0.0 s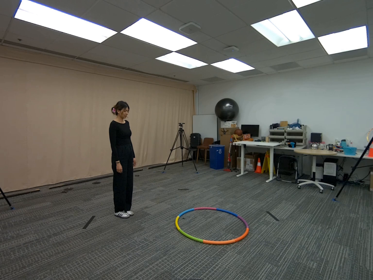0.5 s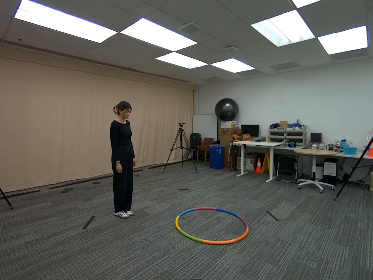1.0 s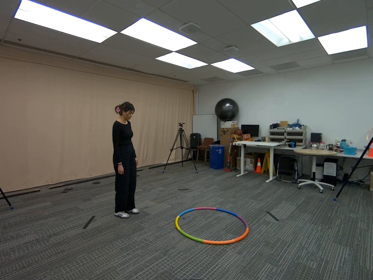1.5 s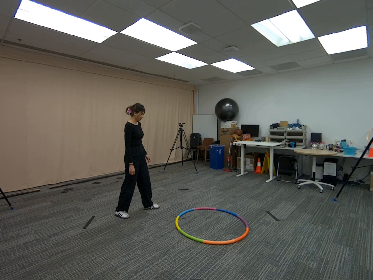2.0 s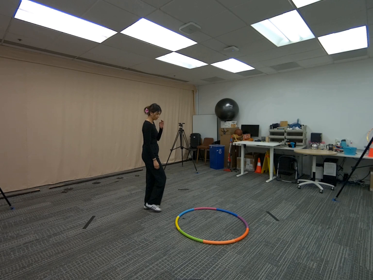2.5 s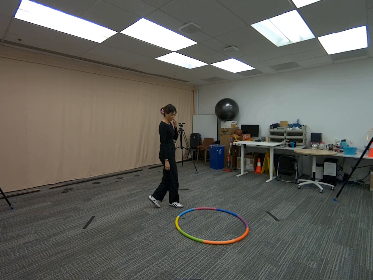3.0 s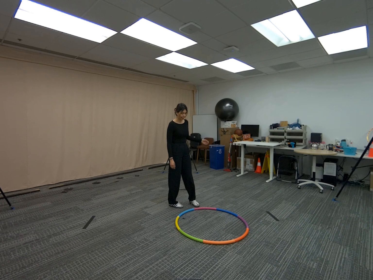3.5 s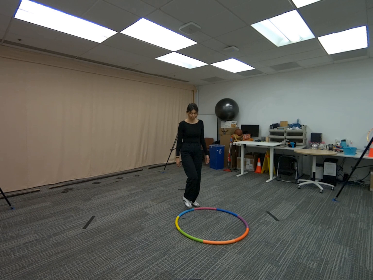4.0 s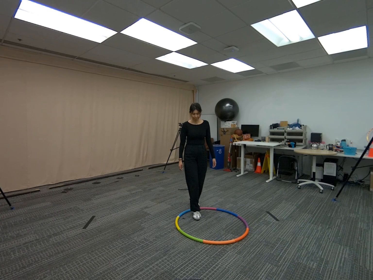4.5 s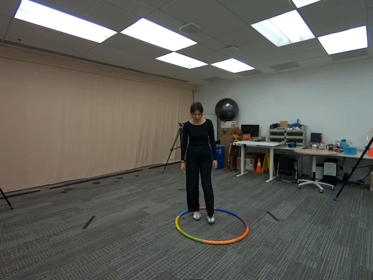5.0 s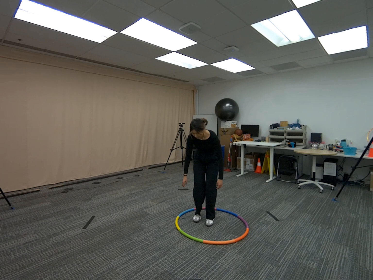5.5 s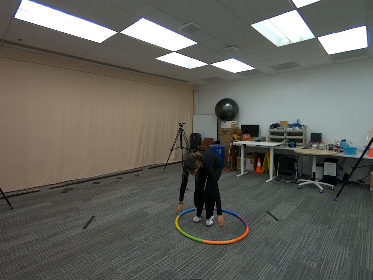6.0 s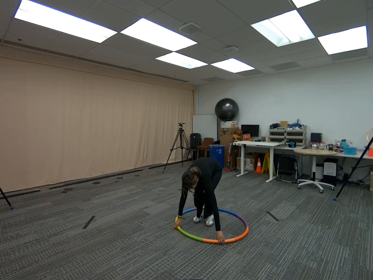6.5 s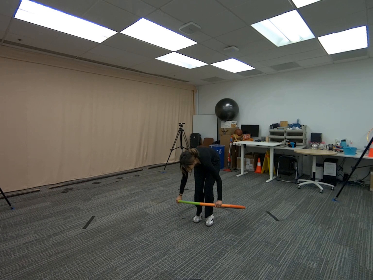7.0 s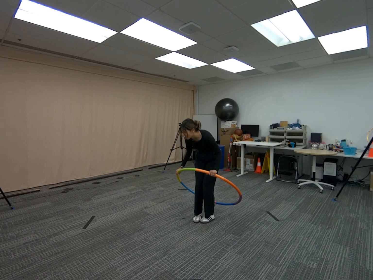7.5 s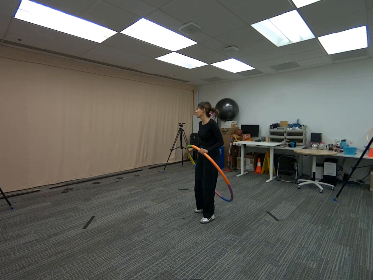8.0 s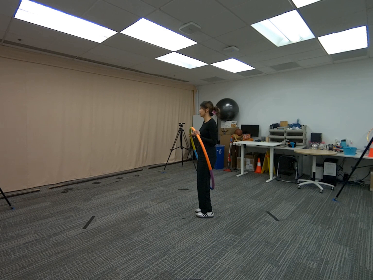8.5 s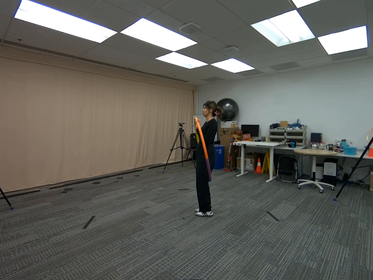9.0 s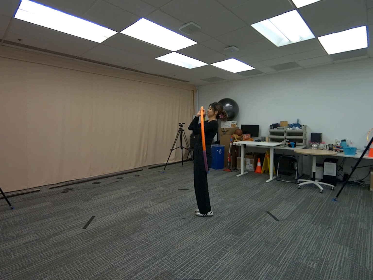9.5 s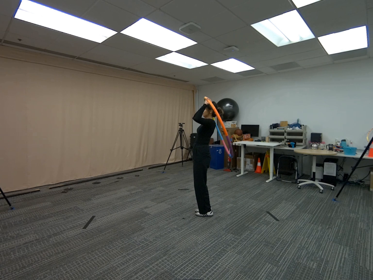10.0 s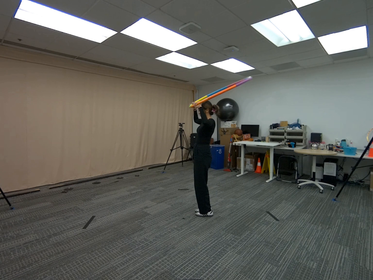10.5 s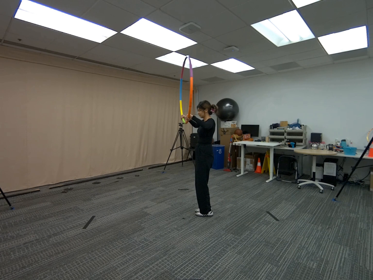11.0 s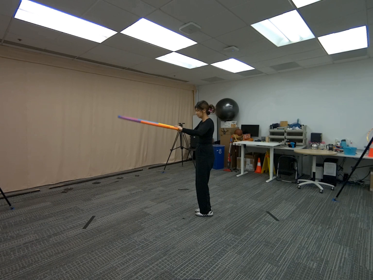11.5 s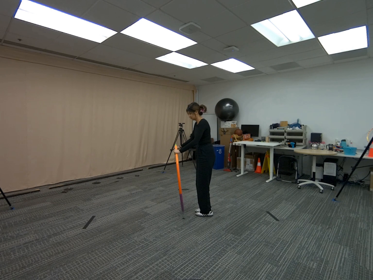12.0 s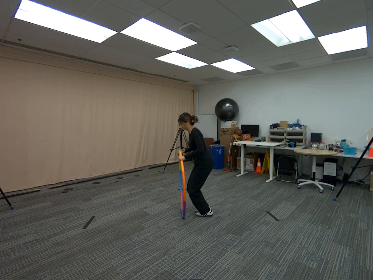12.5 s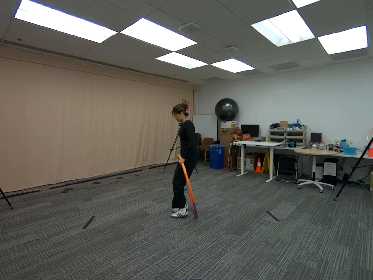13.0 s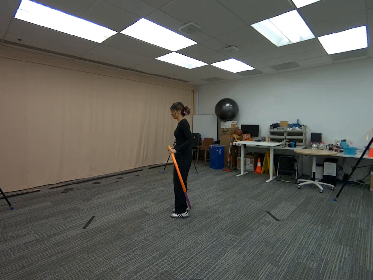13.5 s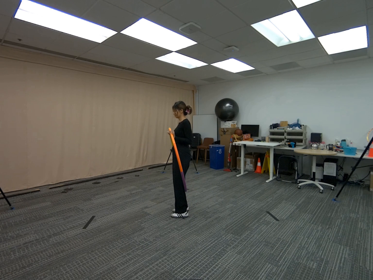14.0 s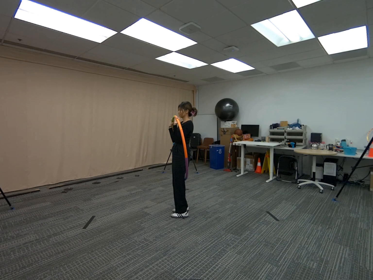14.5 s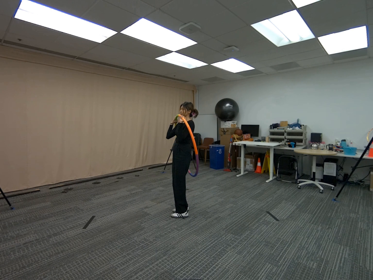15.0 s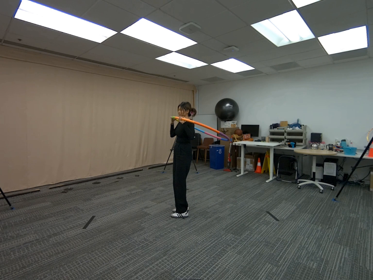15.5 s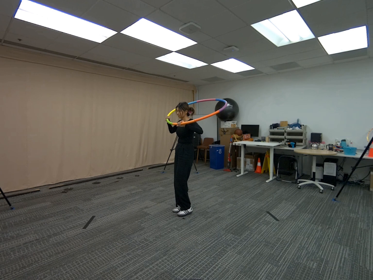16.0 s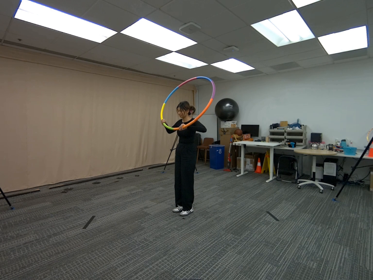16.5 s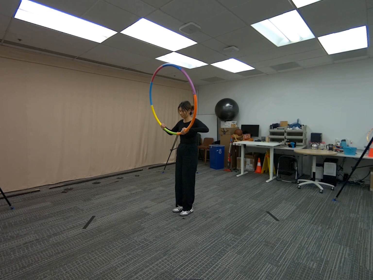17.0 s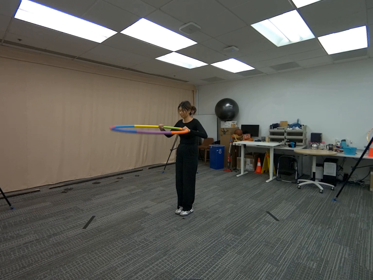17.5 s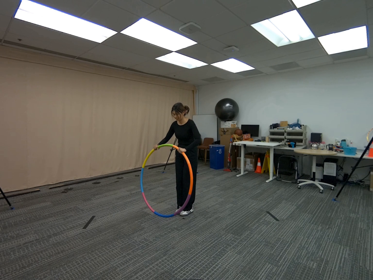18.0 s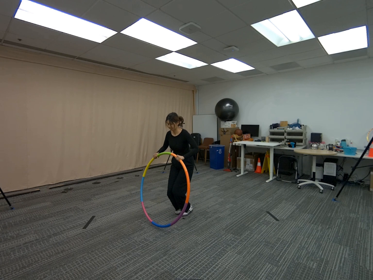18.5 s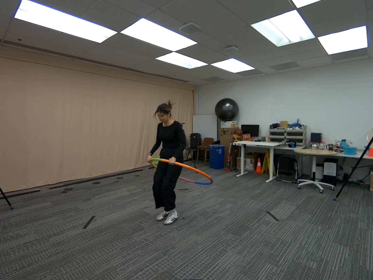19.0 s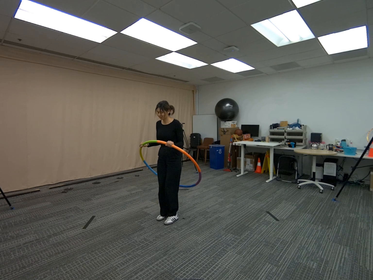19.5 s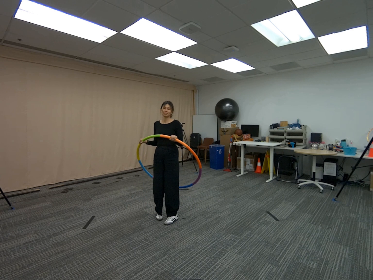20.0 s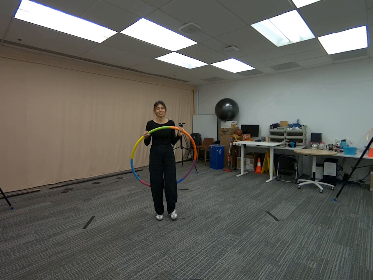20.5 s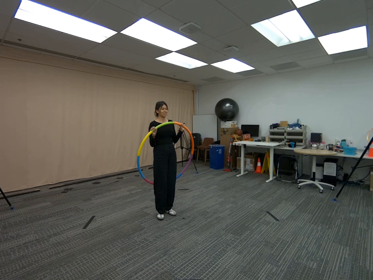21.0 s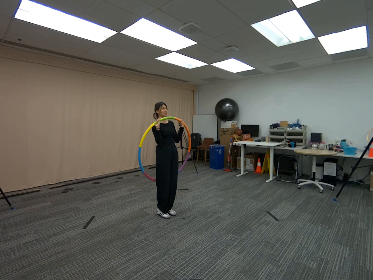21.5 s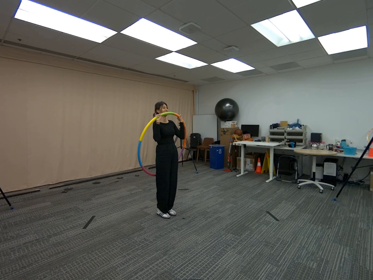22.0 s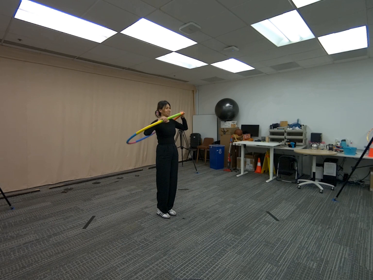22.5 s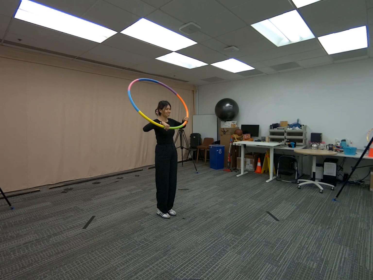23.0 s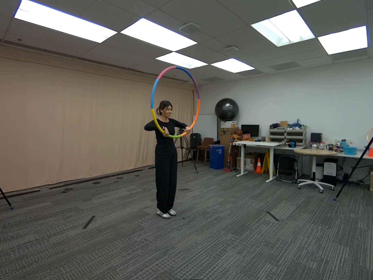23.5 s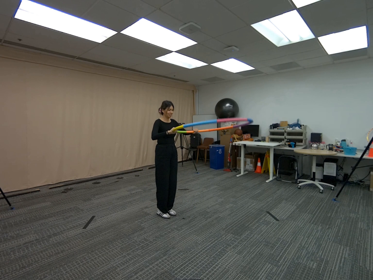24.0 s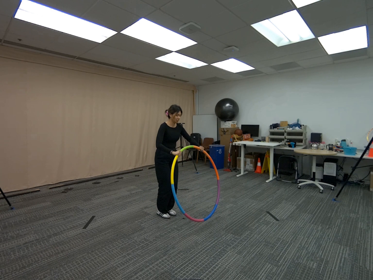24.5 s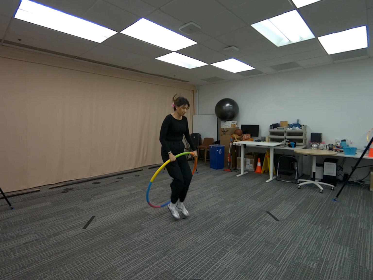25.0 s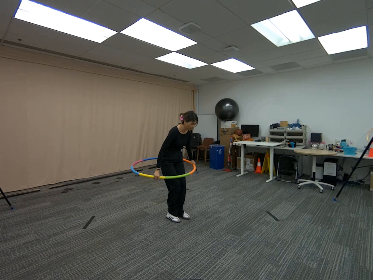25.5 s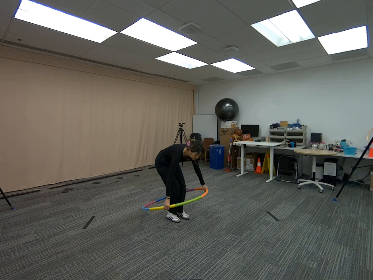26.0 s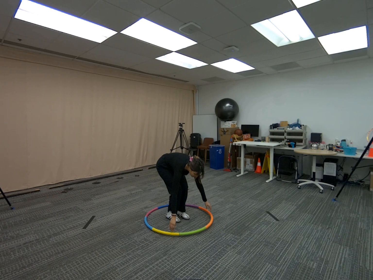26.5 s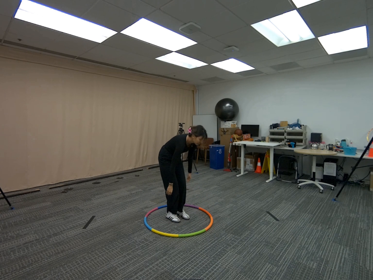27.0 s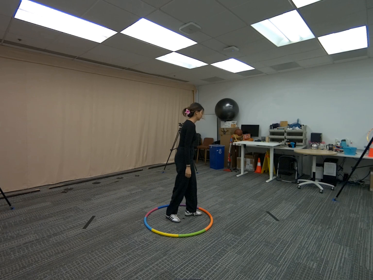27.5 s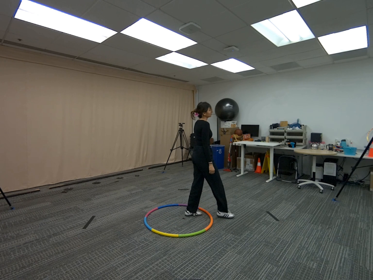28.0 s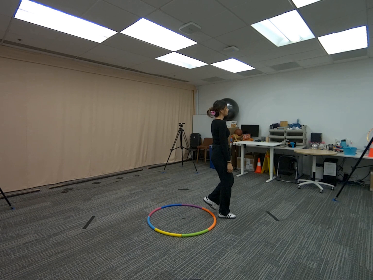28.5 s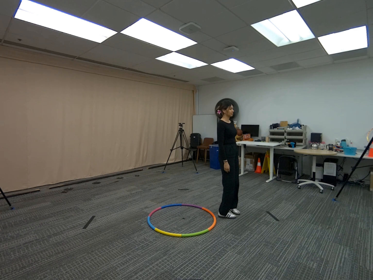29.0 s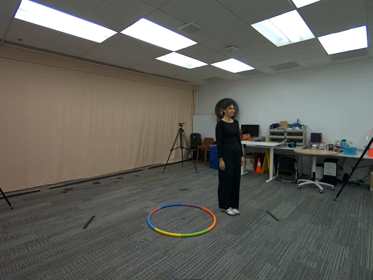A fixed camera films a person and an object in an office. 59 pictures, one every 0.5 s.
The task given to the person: Walk over to the hula hoop on the floor and pick up the hula hoop using both hands. Jump through the hula hoop as if it was a jump rope 3x.
